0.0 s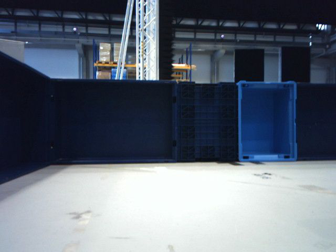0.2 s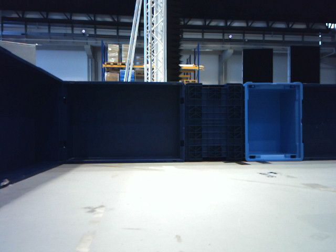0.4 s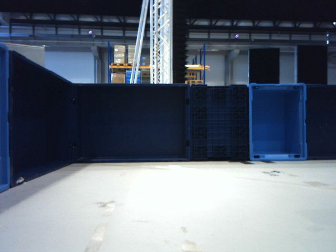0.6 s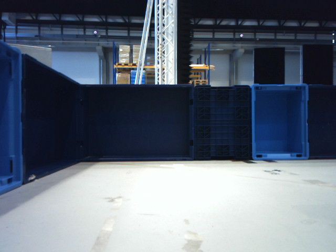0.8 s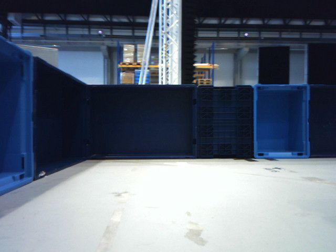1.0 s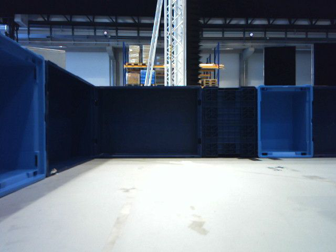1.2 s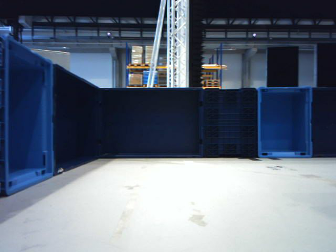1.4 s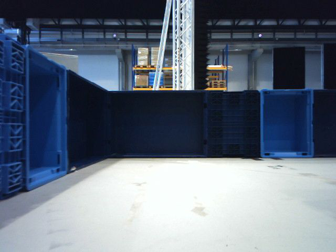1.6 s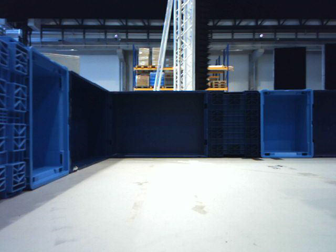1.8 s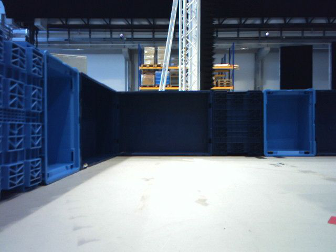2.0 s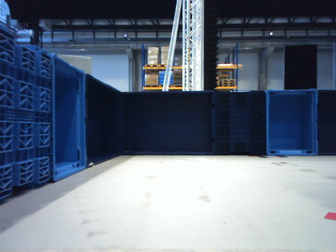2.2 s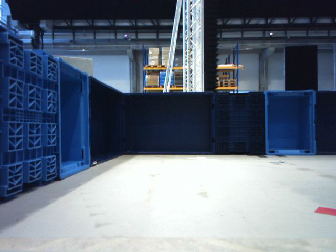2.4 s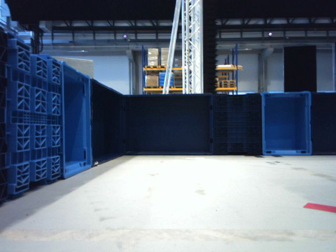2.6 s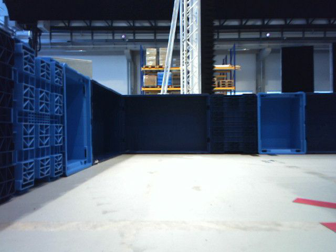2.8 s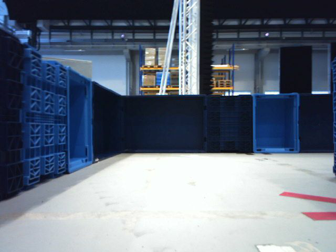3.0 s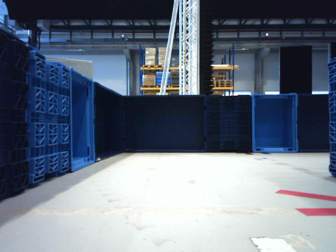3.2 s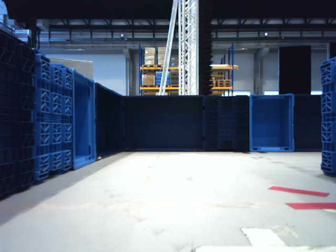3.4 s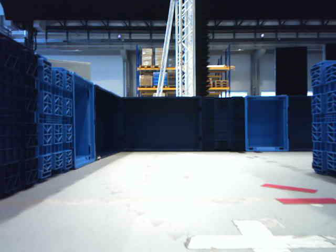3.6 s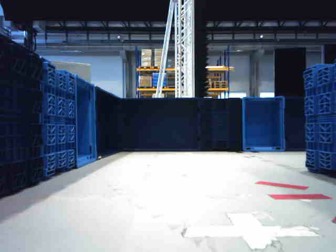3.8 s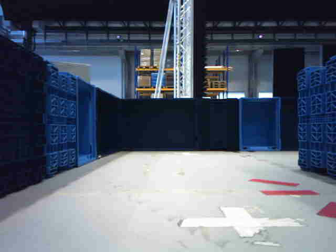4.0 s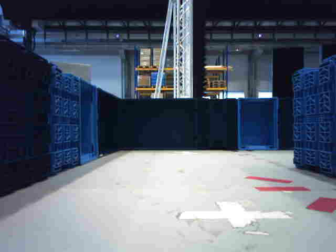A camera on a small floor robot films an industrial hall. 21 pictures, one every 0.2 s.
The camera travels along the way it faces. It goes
backward.
0.0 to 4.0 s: The camera travels backward, about 0.8 m, so what stands in front gets smaller.
The film runs backward here.
